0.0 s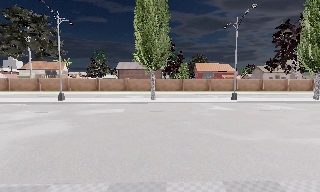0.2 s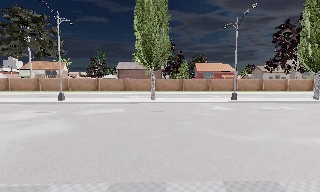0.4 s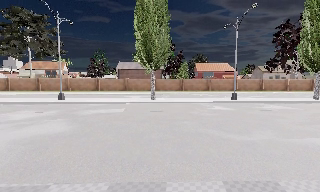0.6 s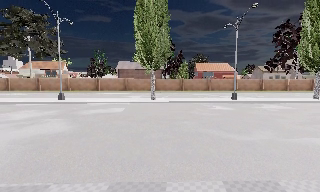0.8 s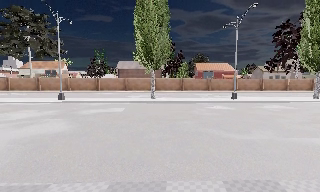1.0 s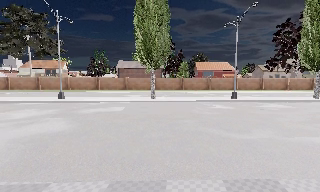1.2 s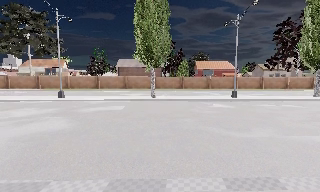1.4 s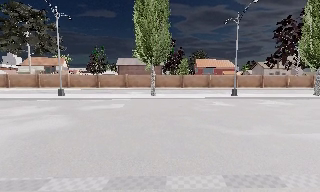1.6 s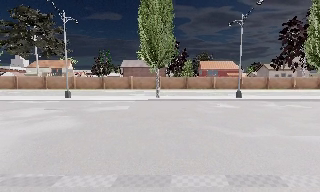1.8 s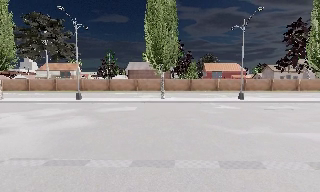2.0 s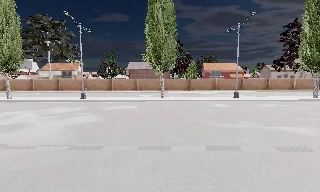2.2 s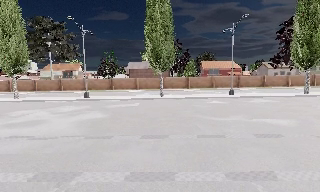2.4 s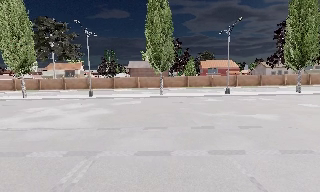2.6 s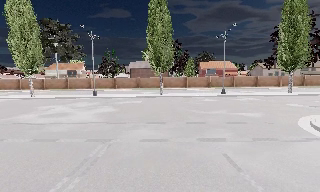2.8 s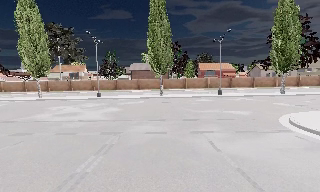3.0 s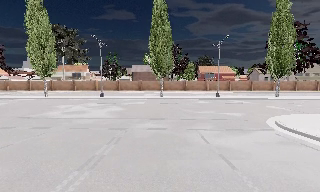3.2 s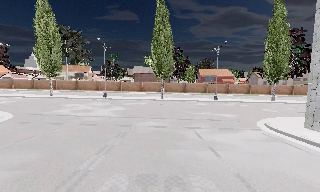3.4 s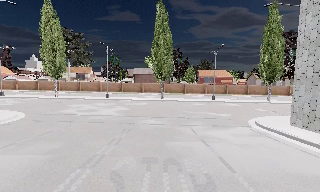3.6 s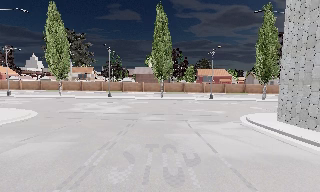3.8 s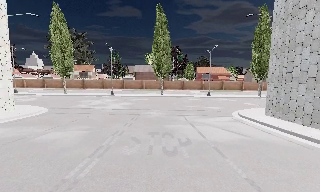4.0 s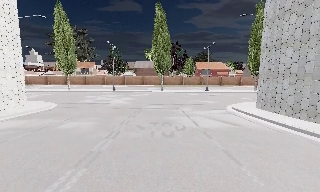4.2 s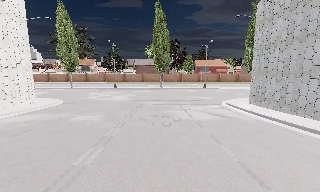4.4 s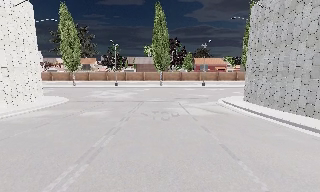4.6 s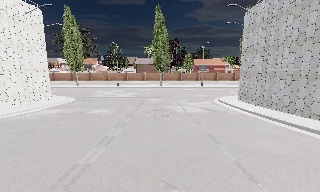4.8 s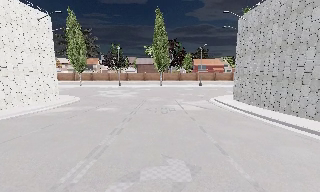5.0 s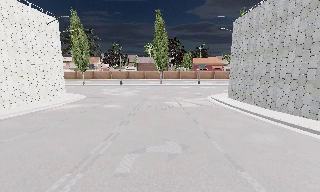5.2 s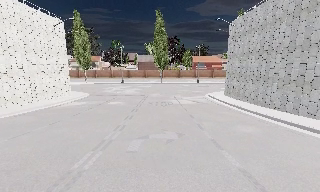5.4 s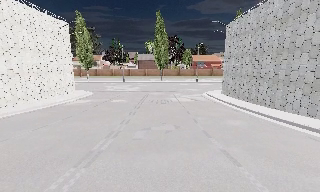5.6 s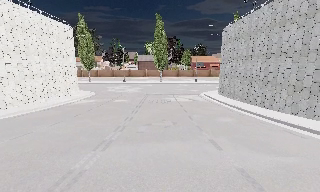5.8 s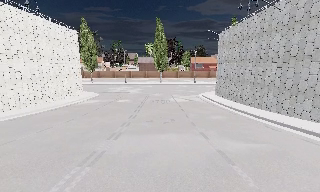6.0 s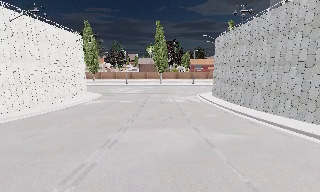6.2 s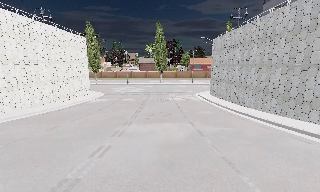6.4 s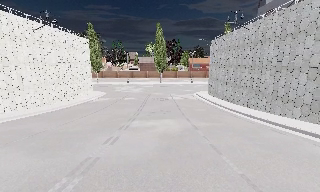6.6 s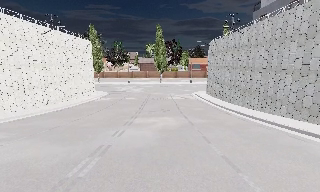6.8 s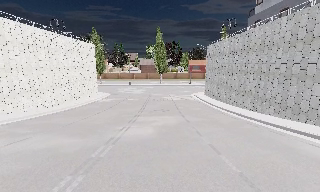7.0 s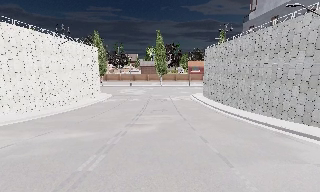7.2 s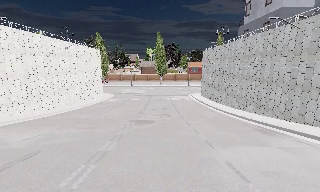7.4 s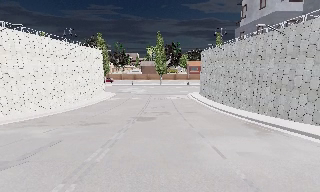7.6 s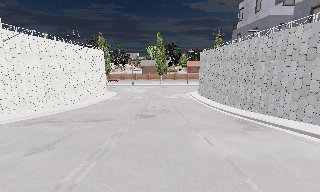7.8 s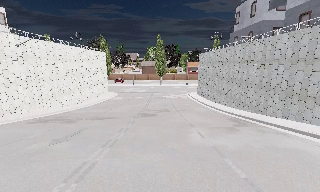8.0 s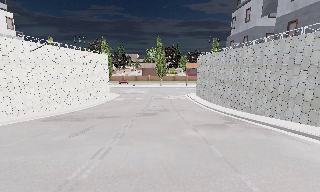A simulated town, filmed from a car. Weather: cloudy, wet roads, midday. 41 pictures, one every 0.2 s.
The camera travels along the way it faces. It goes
backward.
0.0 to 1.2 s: The camera keeps its place and its aim.
1.2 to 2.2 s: The camera travels backward, about 3 m, so what stands in front gets smaller. It gains speed.
2.2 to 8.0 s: The camera travels backward, about 35 m, so what stands in front gets smaller.
The film runs backward here.
